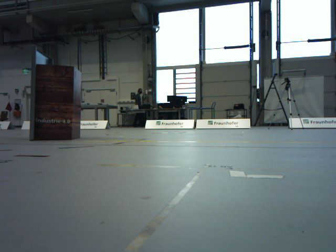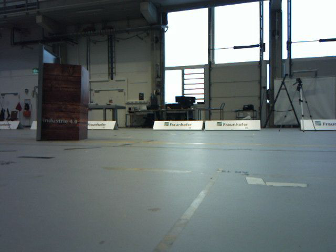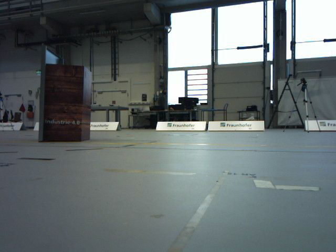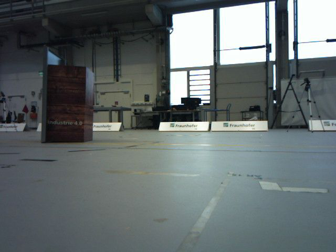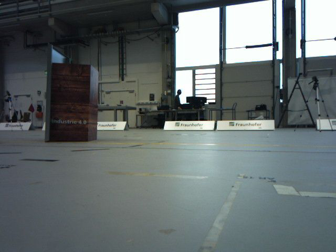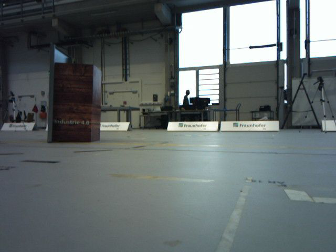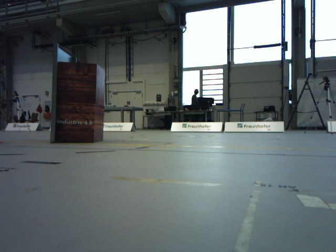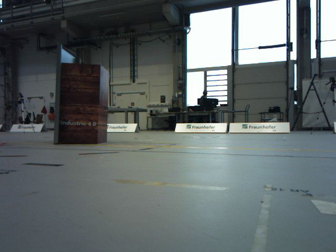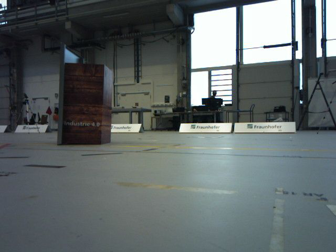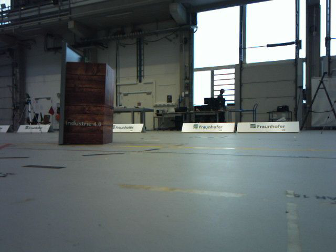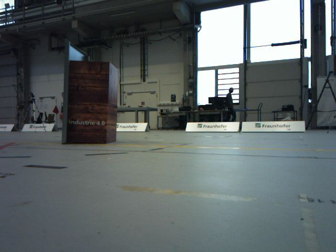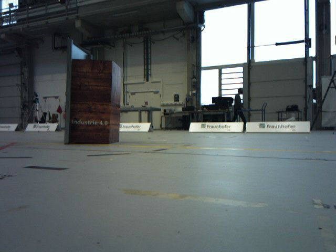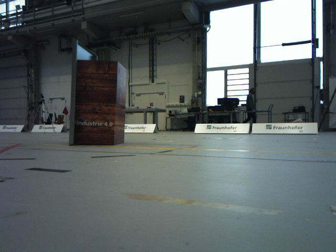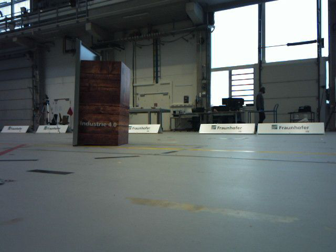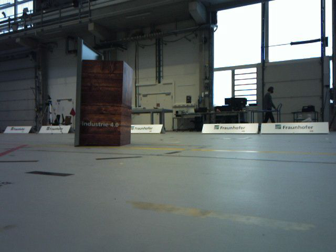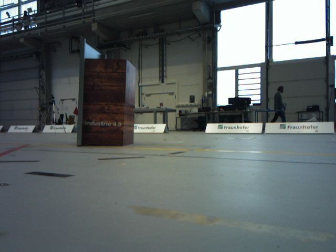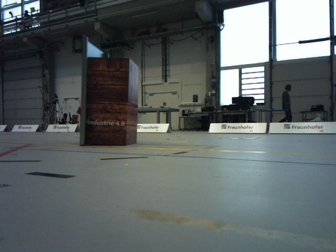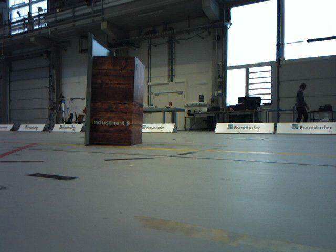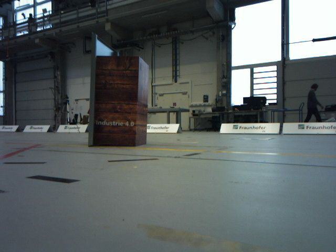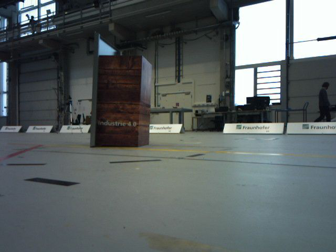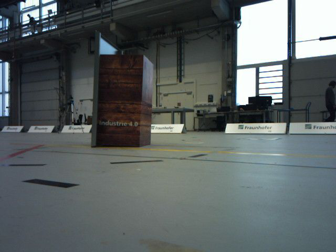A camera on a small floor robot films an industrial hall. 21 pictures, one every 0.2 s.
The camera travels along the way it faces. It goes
forward.
0.0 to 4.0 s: The camera swings to its left by about 15 degrees, and the scene slides to the right. It travels forward, about 0.8 m, so what stands in front looms larger.
The film runs forward here.
